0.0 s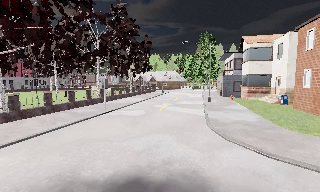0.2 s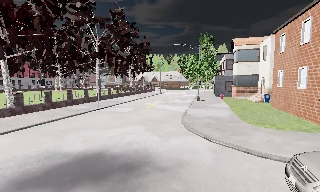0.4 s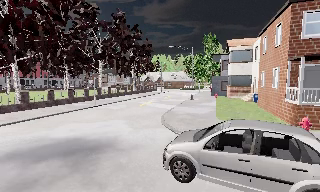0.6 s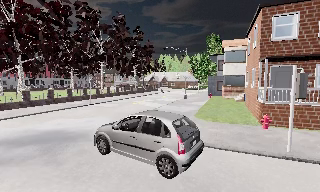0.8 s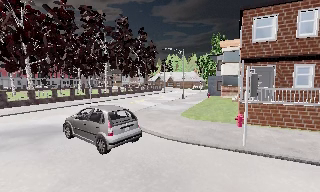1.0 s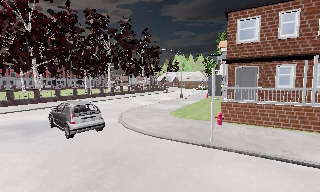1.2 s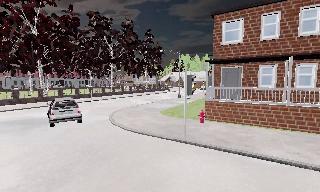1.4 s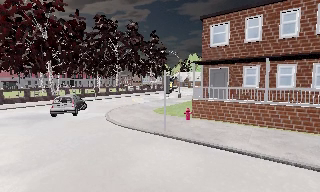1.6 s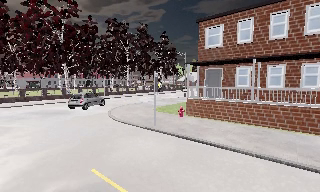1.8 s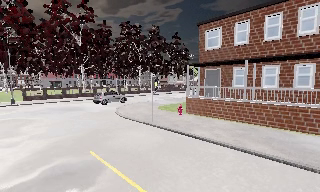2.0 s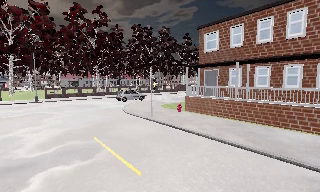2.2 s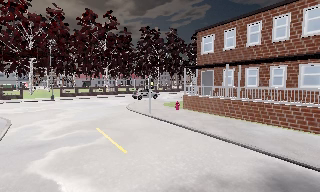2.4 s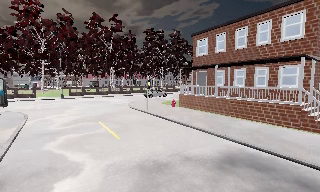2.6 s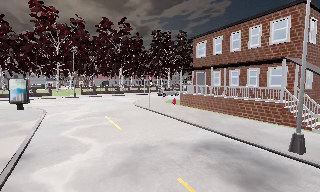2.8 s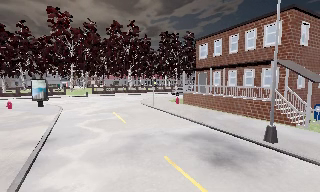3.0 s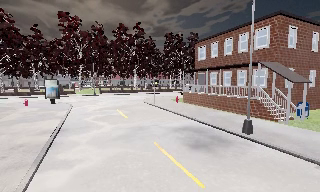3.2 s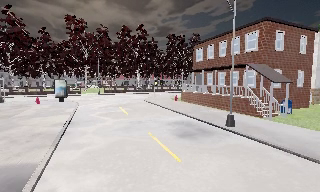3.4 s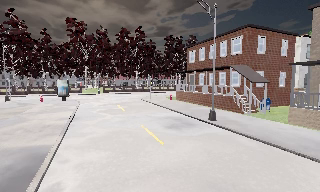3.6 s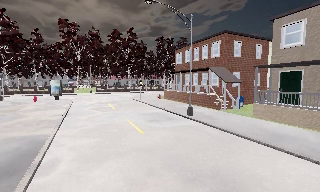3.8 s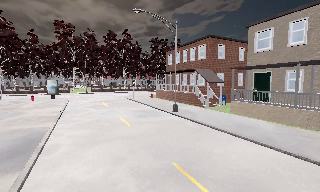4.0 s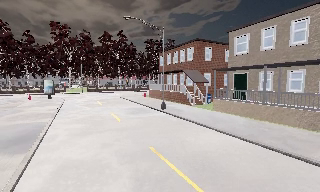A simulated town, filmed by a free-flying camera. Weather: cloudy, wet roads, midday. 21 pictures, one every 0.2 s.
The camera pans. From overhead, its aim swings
counterclockwise.
0.0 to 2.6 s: The camera pans to its left, which is counterclockwise from overhead, by about 45 degrees. It travels to its right and backward, about 25 m.
2.6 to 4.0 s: The camera travels backward and to its right, about 11 m, so what stands in front gets smaller.
The film runs forward here.
